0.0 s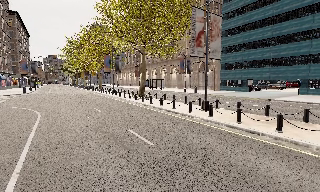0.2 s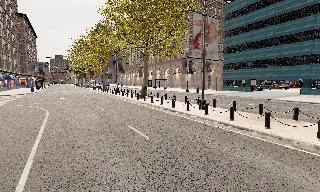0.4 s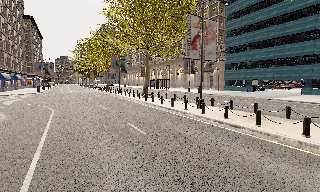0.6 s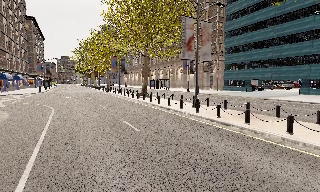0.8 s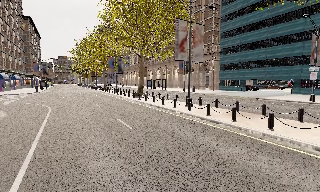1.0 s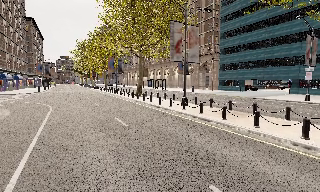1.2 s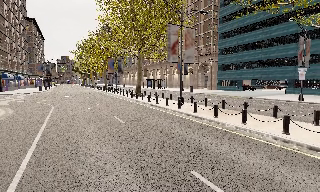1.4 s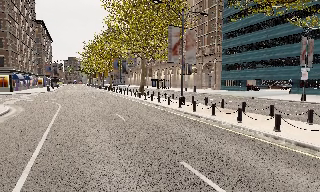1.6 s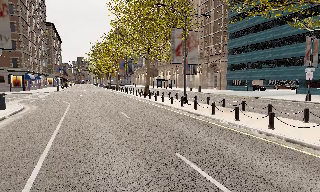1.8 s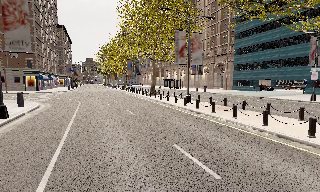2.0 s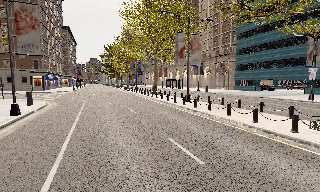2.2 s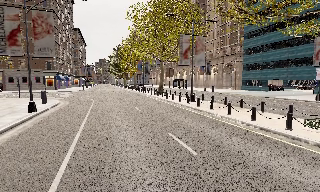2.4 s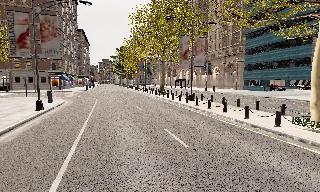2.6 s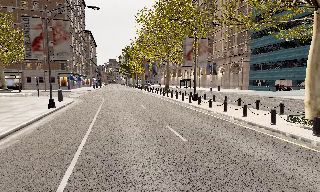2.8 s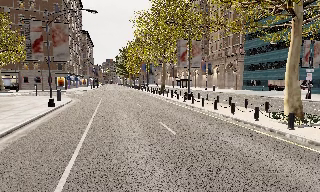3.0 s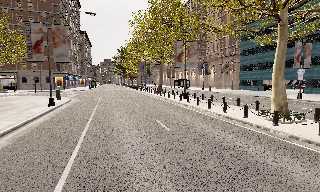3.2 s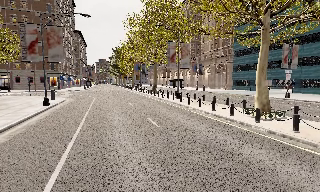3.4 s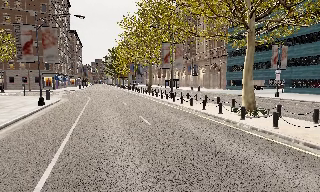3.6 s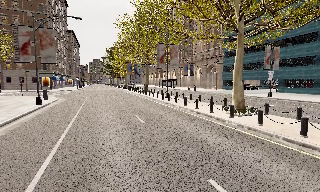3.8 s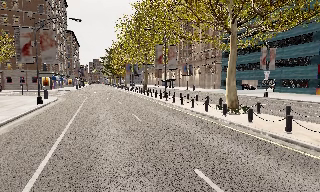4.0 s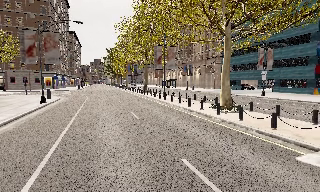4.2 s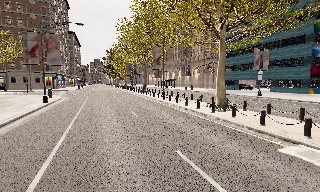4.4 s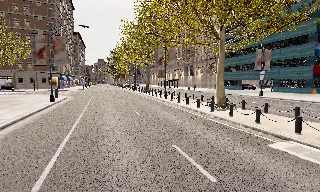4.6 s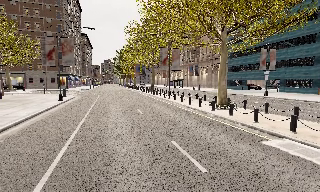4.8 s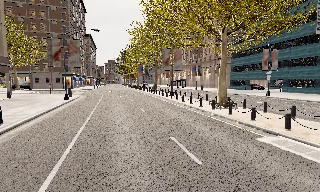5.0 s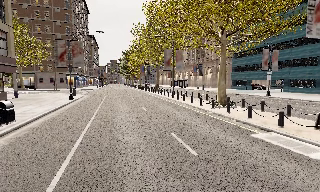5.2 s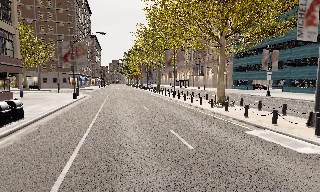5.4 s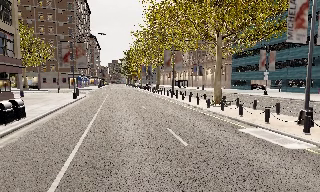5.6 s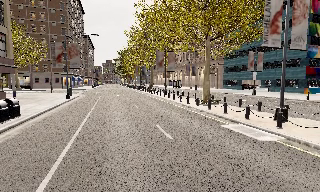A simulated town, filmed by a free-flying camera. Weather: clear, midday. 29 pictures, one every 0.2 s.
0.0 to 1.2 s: The camera travels backward and to its right, about 3.5 m, so what stands in front gets smaller.
1.2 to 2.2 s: The camera pans to its left, which is counterclockwise from overhead, by about 10 degrees. It travels backward and to its right, about 3 m, so what stands in front gets smaller.
2.2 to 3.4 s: The camera travels backward, about 3.5 m, so what stands in front gets smaller.
3.4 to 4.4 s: The camera travels backward and to its right, about 2.5 m, so what stands in front gets smaller.
4.4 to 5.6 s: The camera travels backward, about 2.5 m, so what stands in front gets smaller.
The film runs forward here.
